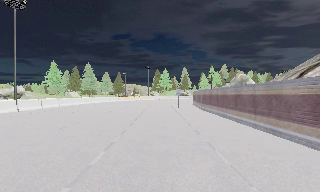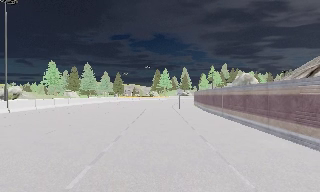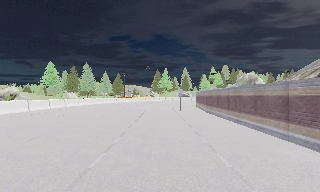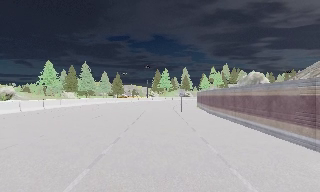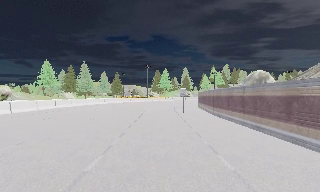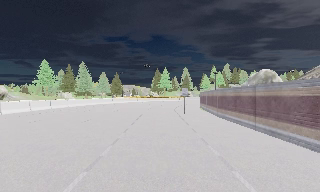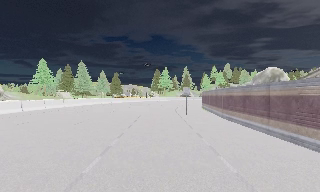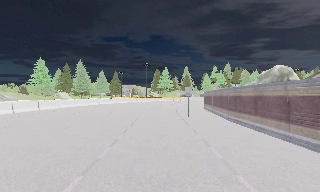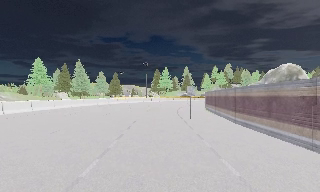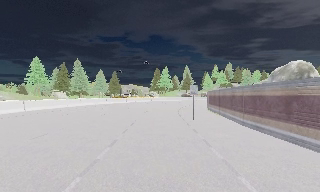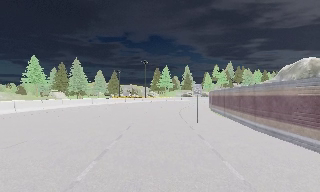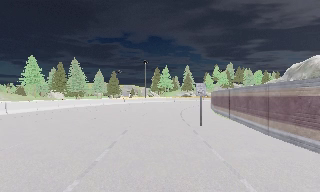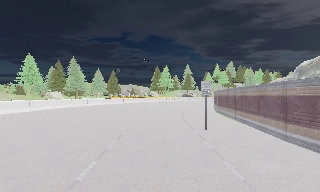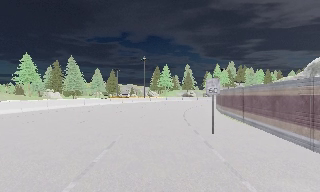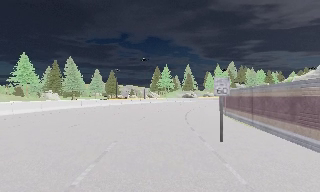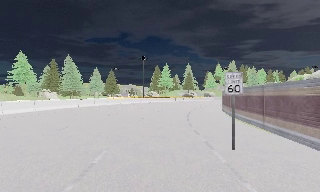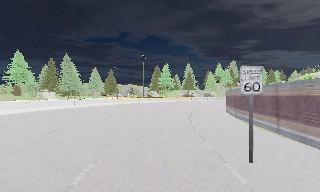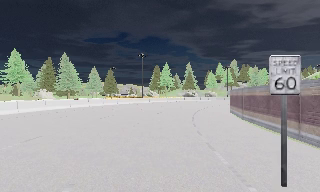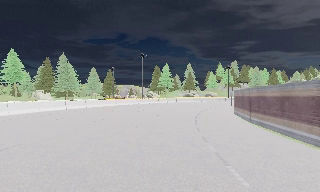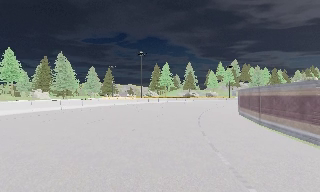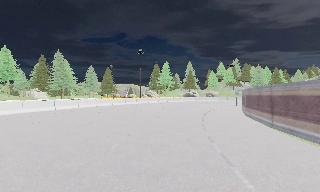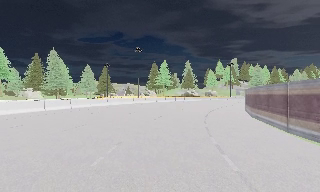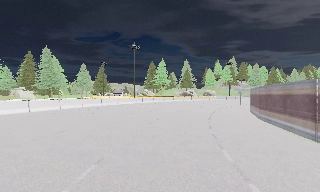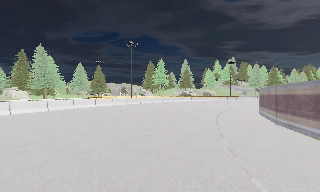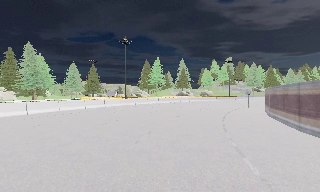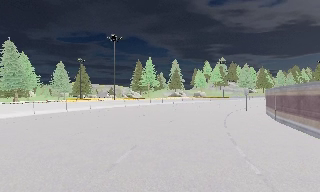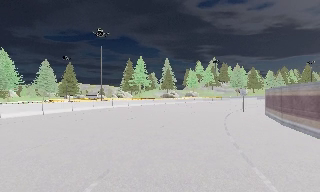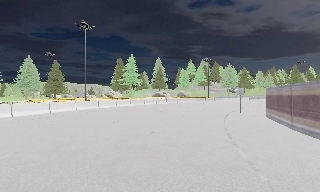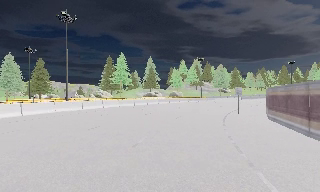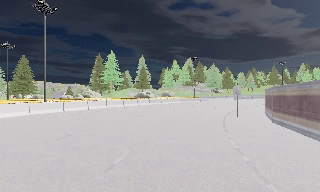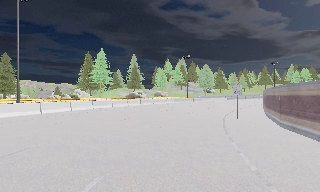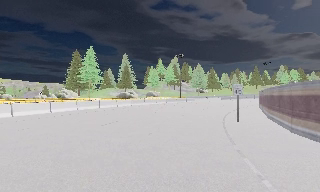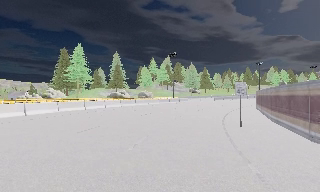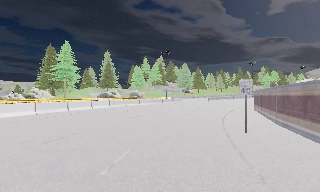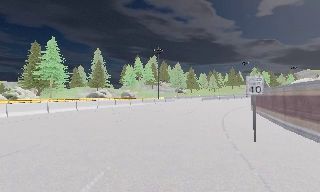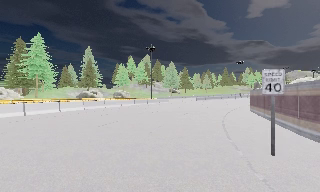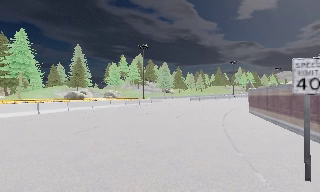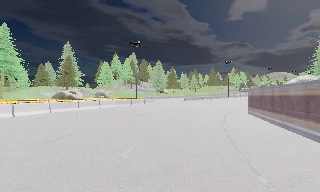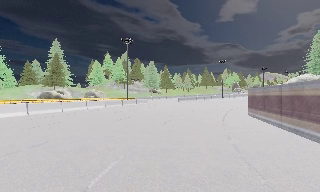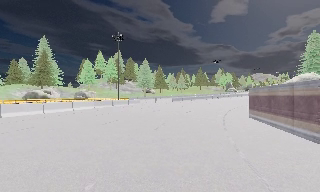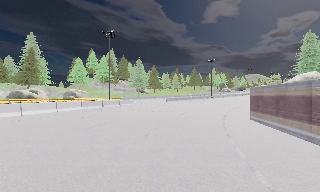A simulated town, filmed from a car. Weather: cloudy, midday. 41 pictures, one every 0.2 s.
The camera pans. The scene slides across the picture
to the left.
The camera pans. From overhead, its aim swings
clockwise.
0.0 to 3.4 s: The camera travels forward, about 18 m, so what stands in front looms larger.
3.4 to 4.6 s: The camera travels forward, about 8 m, so what stands in front looms larger. It gains speed.
4.6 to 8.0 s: The scene slides to the left, as the camera pans about 40 degrees to its right. It travels forward, about 30 m.
The film runs forward here.
